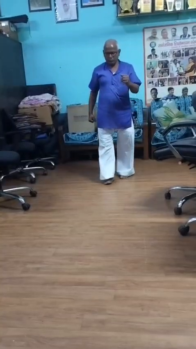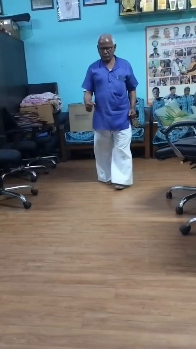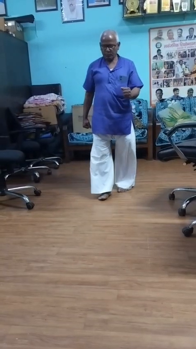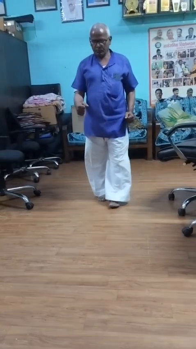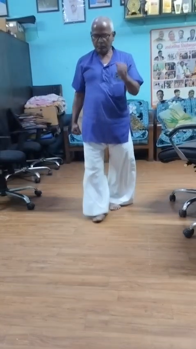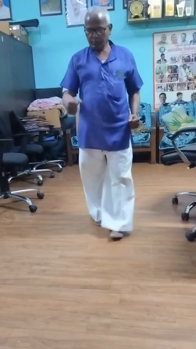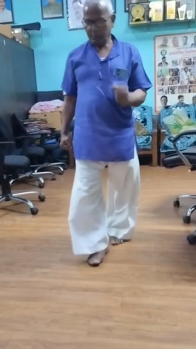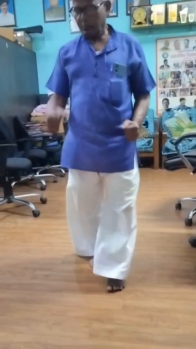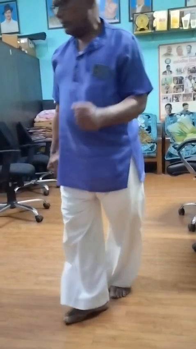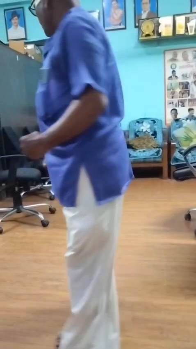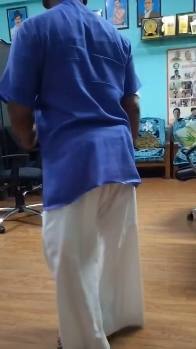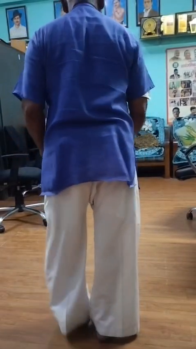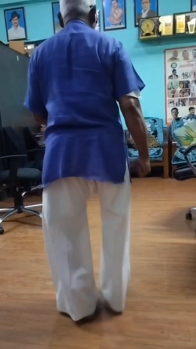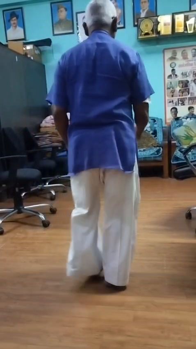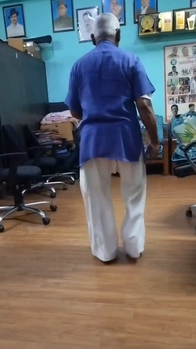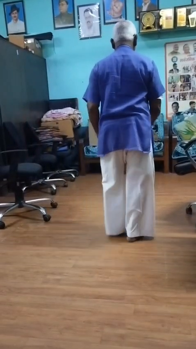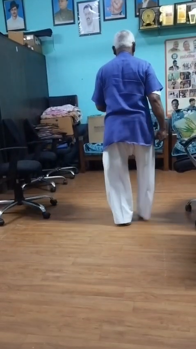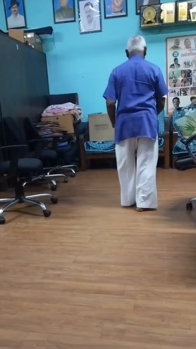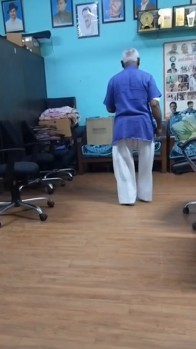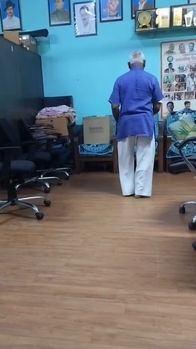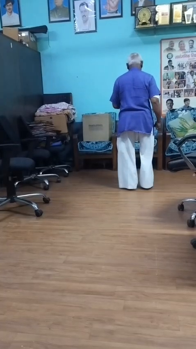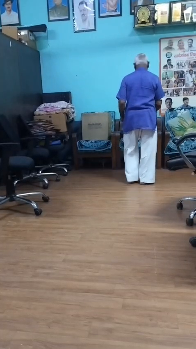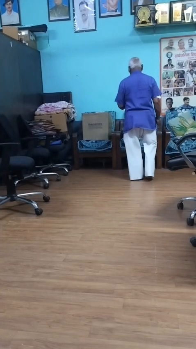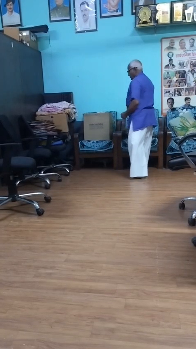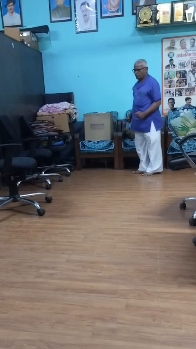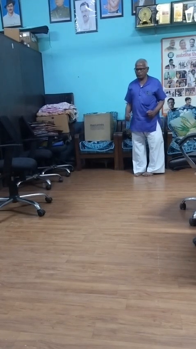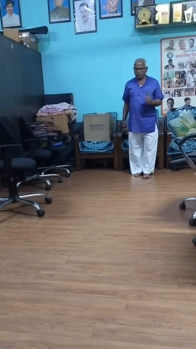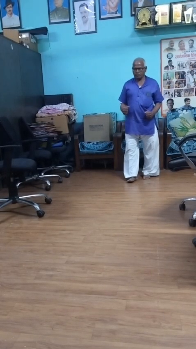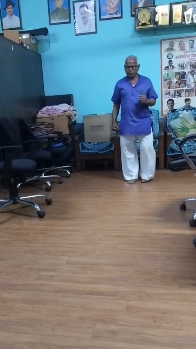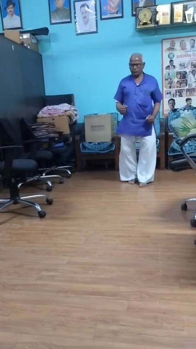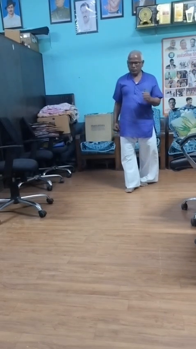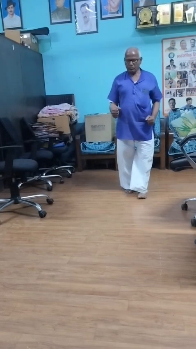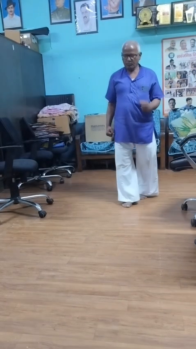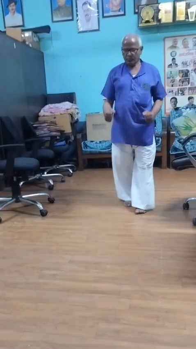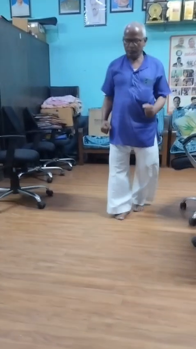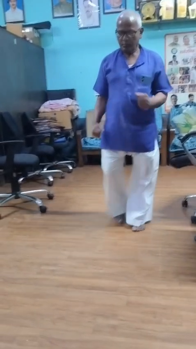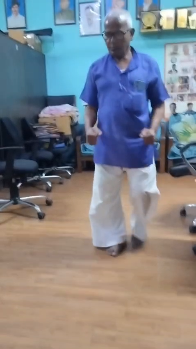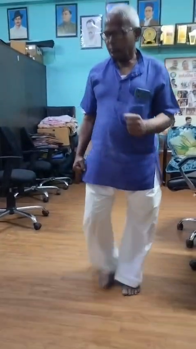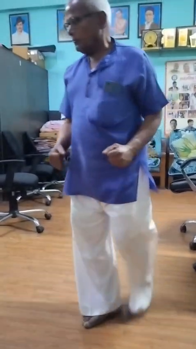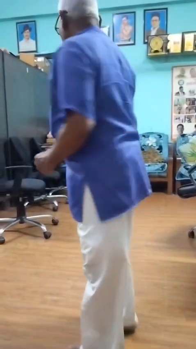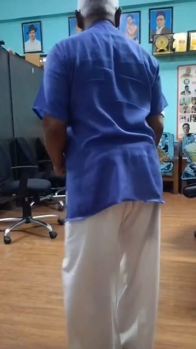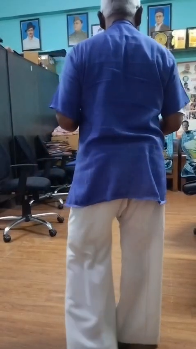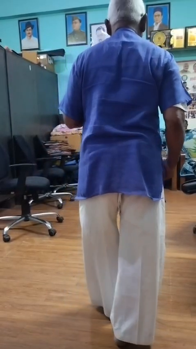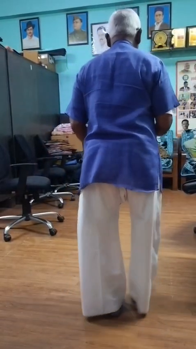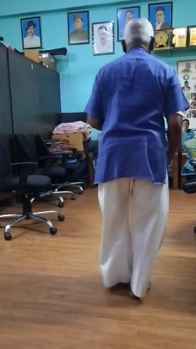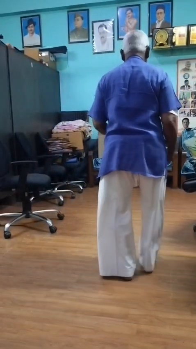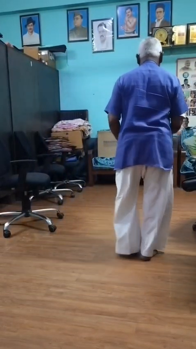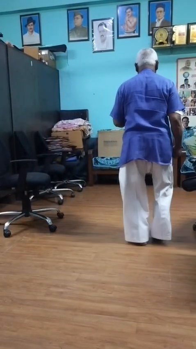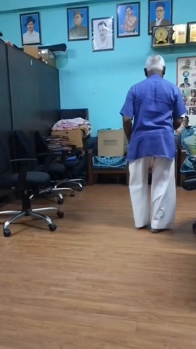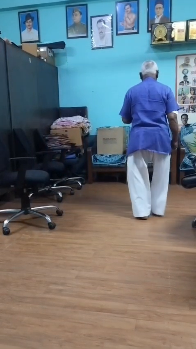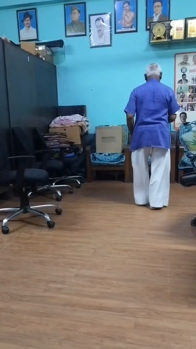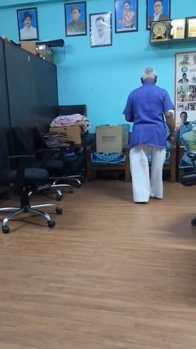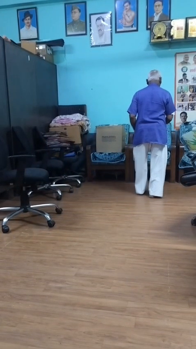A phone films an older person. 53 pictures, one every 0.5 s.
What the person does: Jogging.
